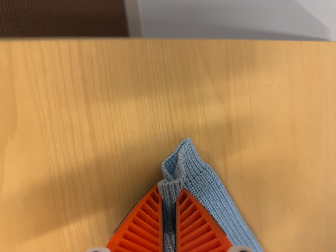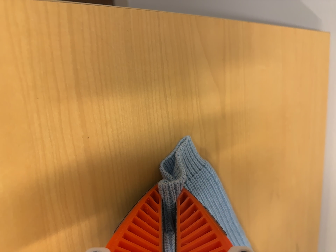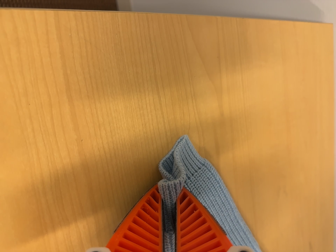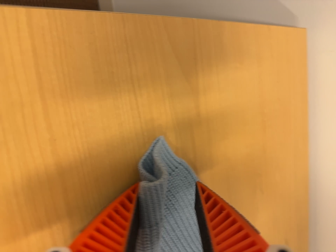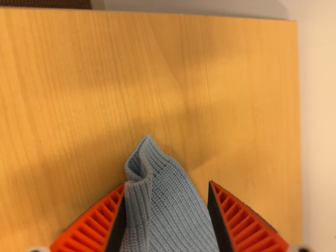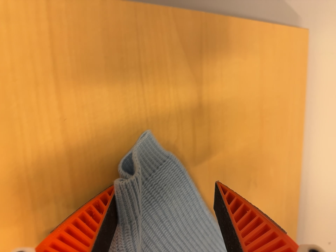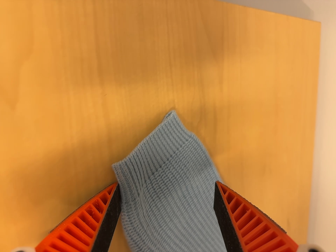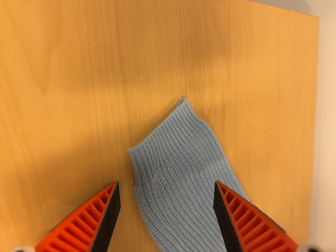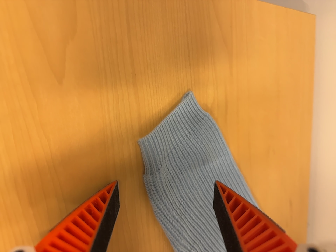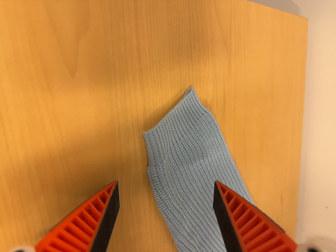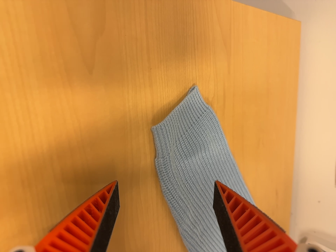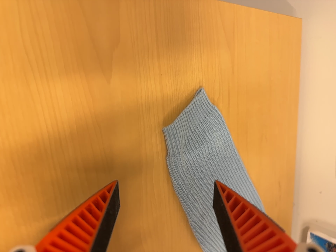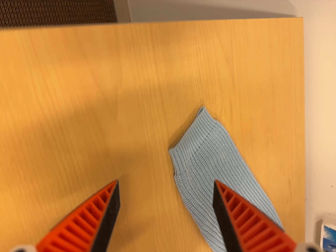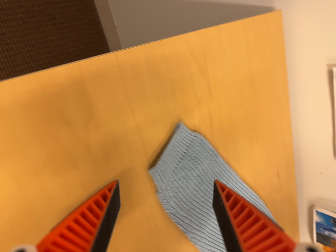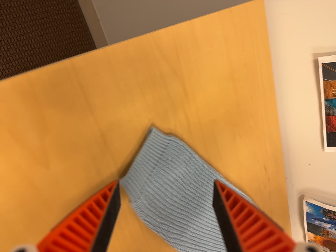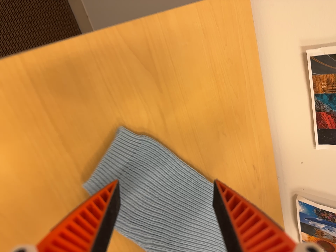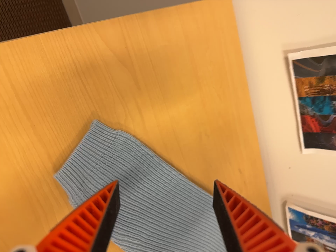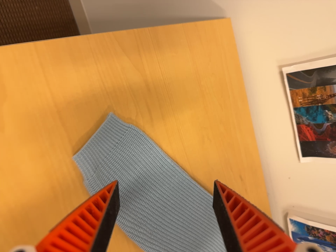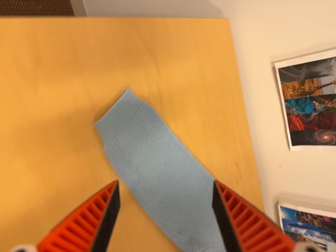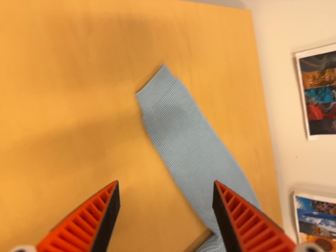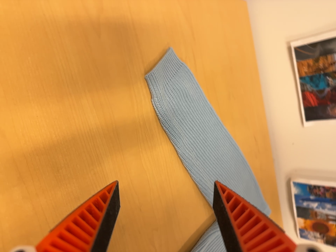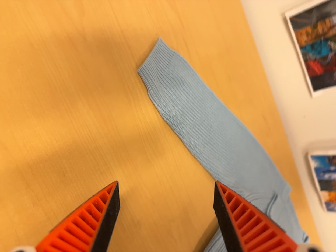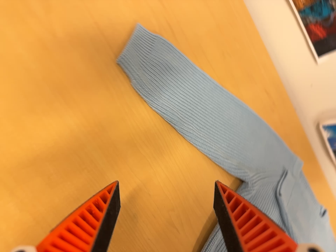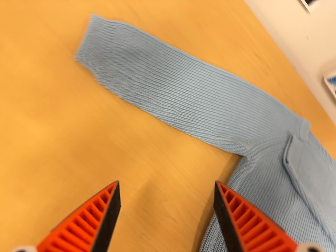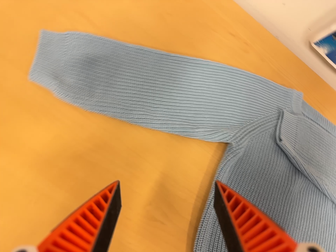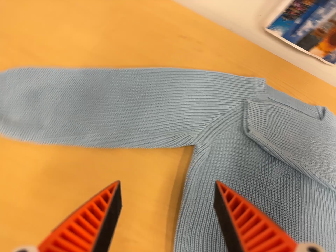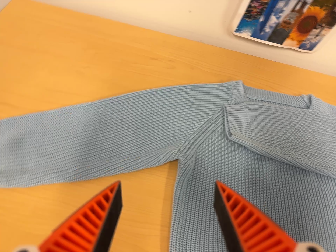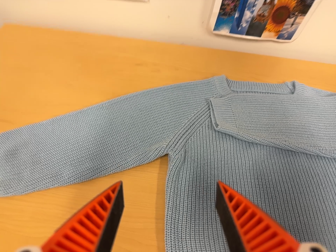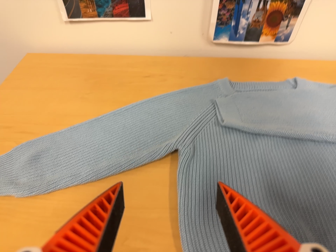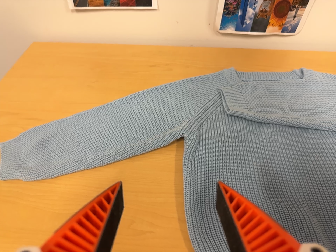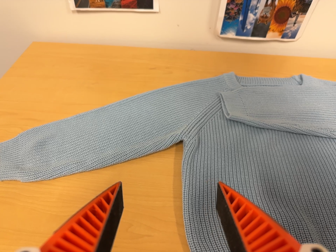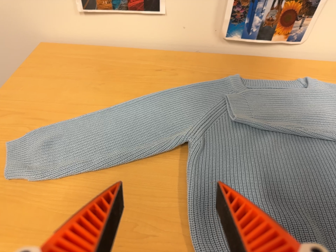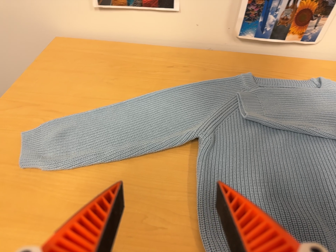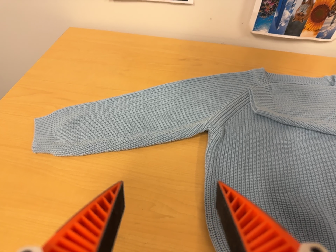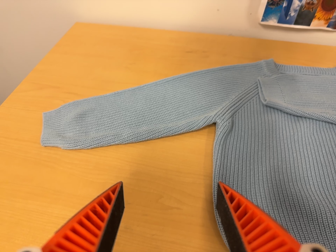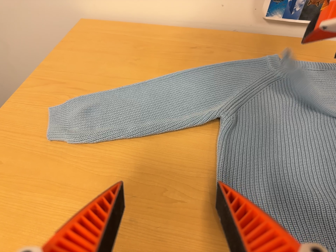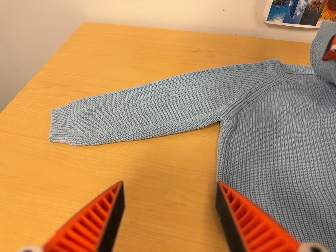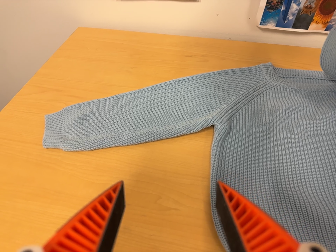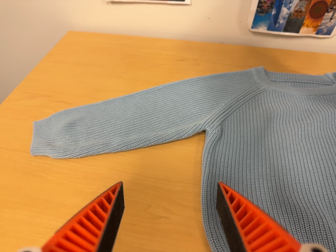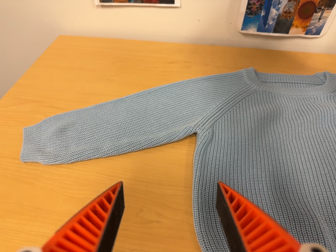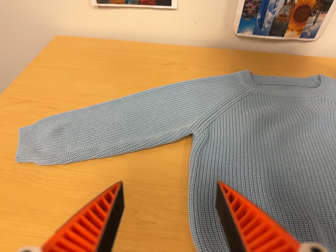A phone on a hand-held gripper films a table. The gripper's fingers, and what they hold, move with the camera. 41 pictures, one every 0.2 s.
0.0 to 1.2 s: The camera shifts only a little, or ends up much as it began.
1.2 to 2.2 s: The camera travels backward and to its left, about 10 cm, so what stands in front gets smaller.
2.2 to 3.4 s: The camera travels to its right, about 16 cm, so close, fixed things drift to the left. It rolls about its line of sight by about 10 degrees, and the scene rotates counterclockwise.
3.4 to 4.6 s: The camera travels toward the bottom of its view, about 14 cm, so close, fixed things drift upward. It rolls about its line of sight by about 25 degrees, and the scene rotates counterclockwise.
4.6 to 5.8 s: The camera pans to its left by about 15 degrees. It travels to its right, about 24 cm. Its aim tips toward the top of its view by about 15 degrees. It rolls about its line of sight by about 45 degrees, and the scene rotates counterclockwise.
5.8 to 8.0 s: The camera shifts only a little, or ends up much as it began.
The film runs backward here.
